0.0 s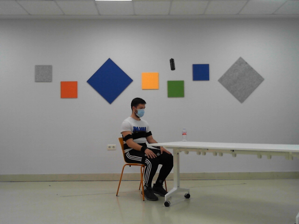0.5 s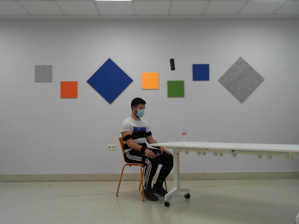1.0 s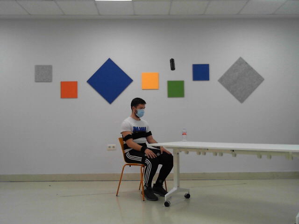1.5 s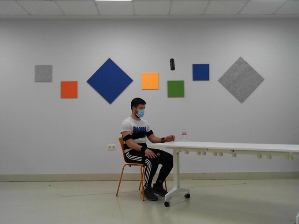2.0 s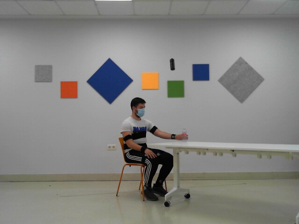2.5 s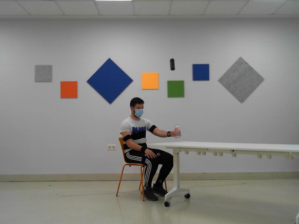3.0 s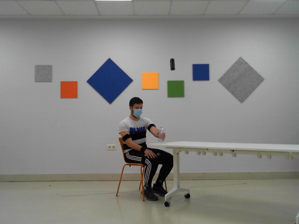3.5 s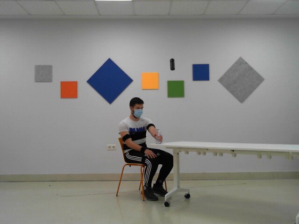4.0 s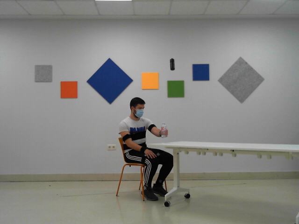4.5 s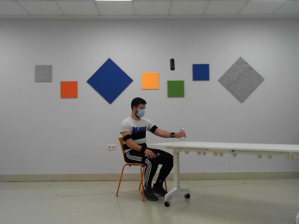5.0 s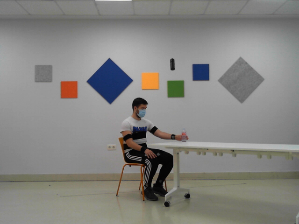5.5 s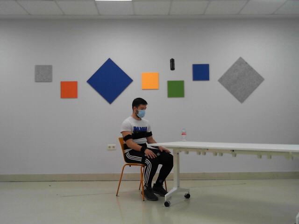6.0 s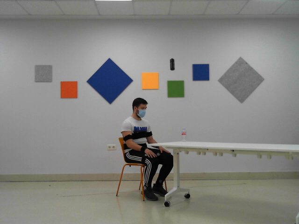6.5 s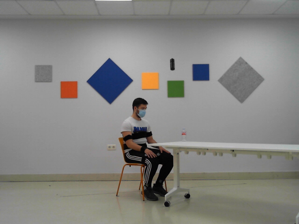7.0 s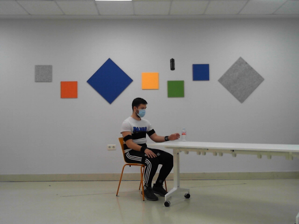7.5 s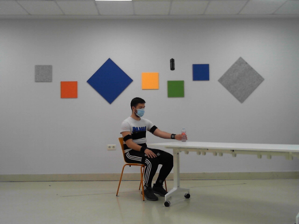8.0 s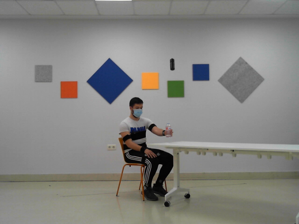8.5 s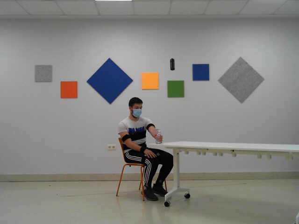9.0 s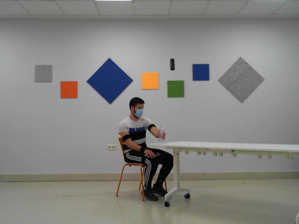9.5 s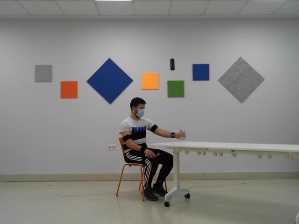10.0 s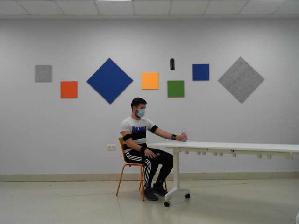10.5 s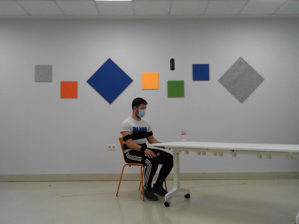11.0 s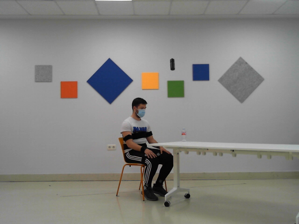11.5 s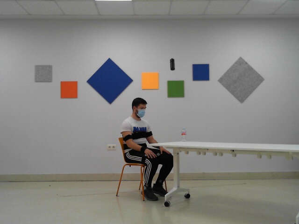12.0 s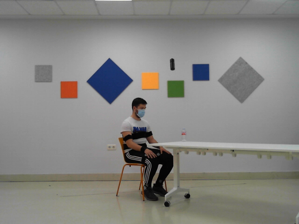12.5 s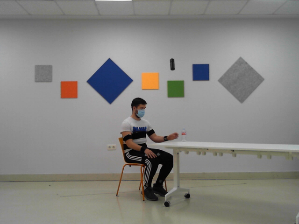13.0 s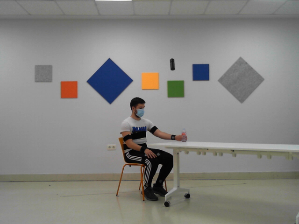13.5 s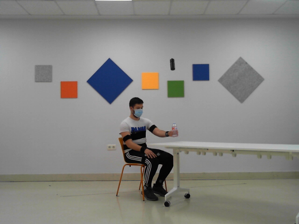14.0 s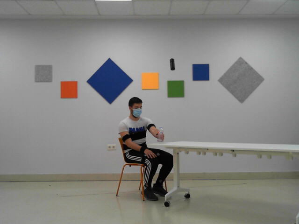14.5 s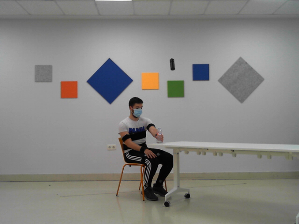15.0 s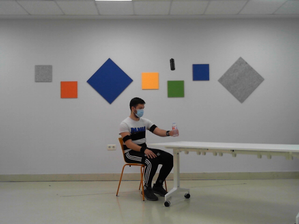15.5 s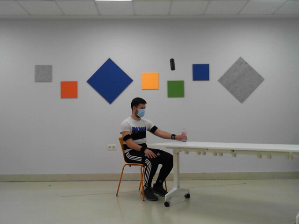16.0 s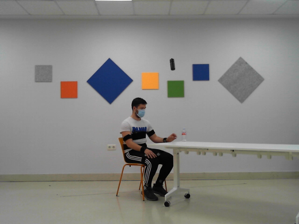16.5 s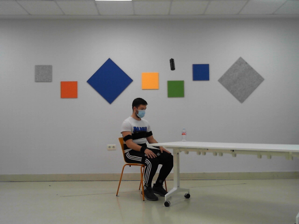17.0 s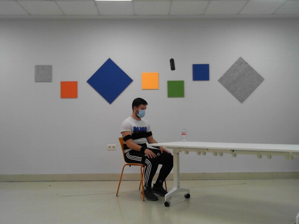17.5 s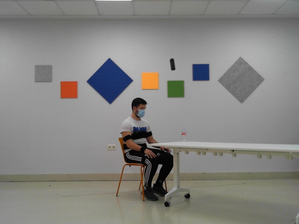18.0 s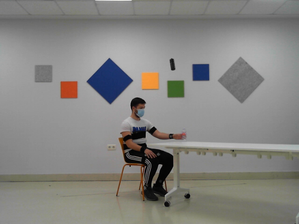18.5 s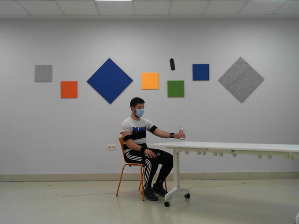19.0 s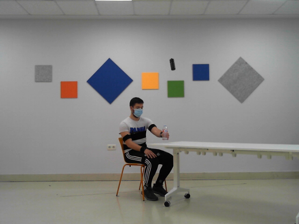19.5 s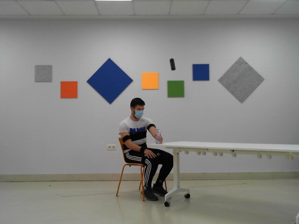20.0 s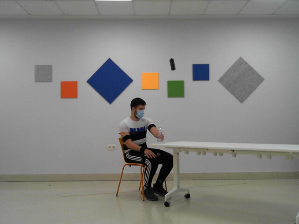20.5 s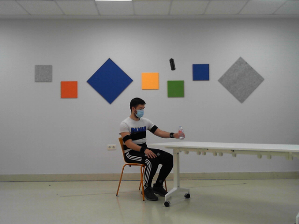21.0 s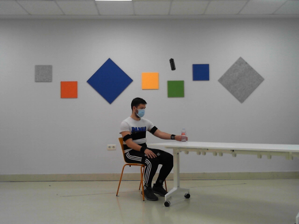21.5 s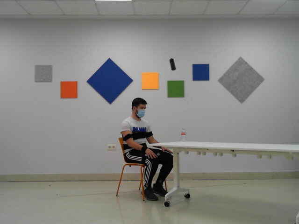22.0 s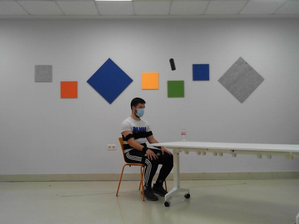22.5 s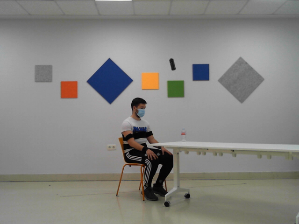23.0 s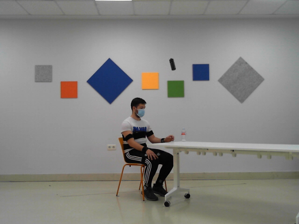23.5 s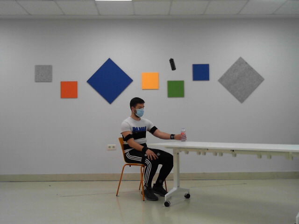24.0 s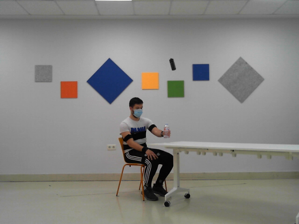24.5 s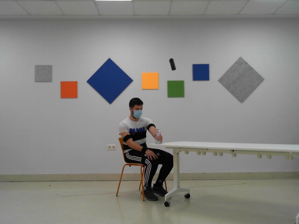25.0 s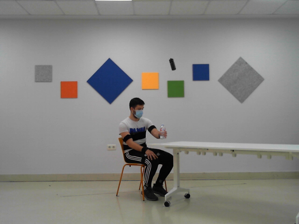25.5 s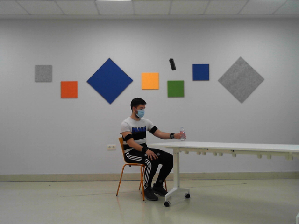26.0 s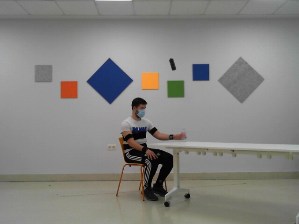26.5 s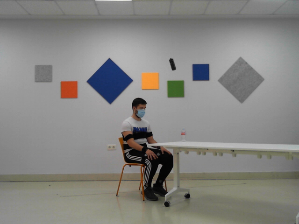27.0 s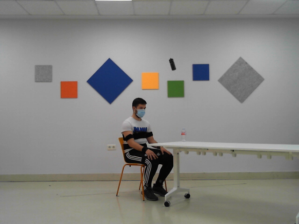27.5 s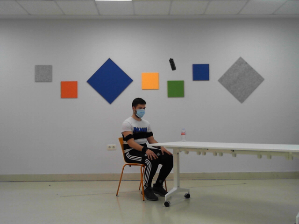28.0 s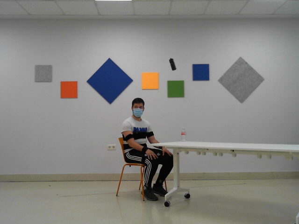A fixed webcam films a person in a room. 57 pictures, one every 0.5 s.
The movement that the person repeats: Move a bottle from side to side, left hand.
